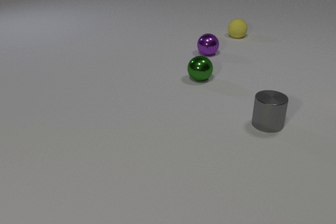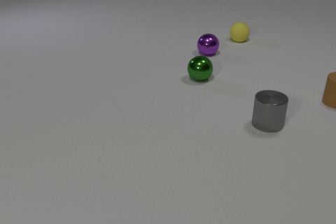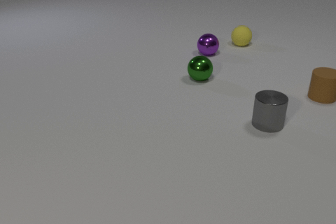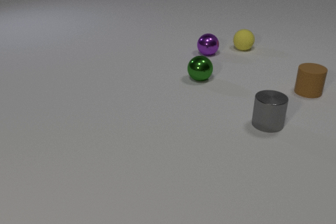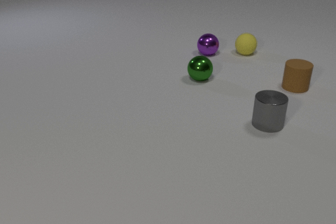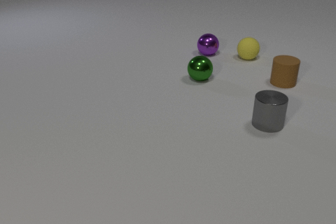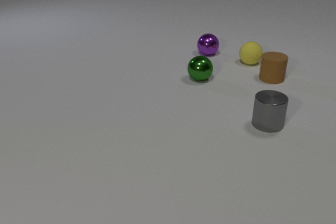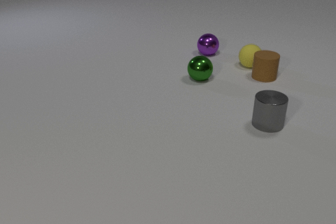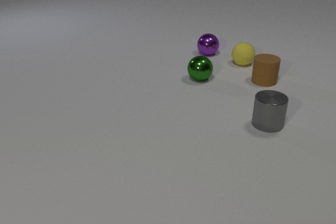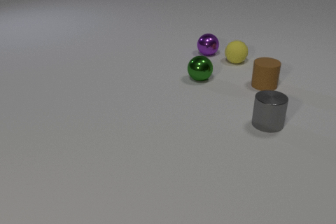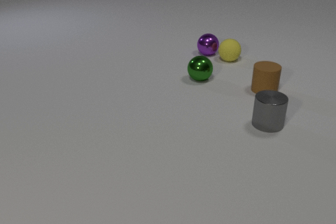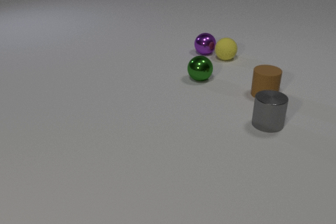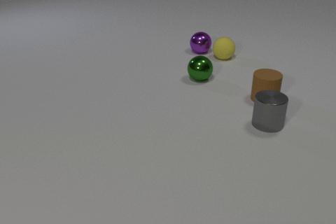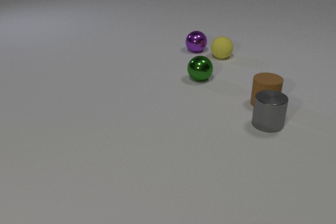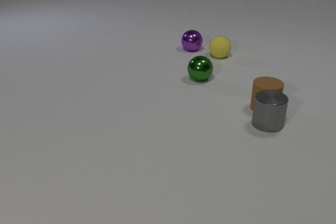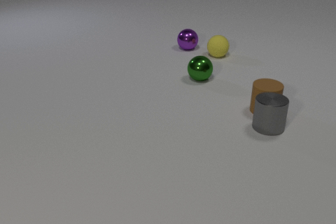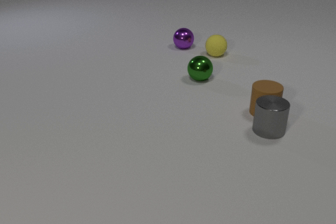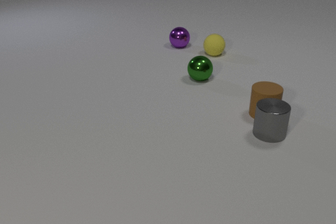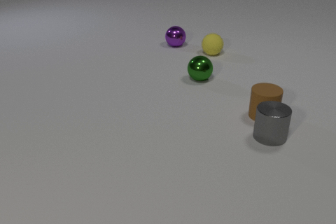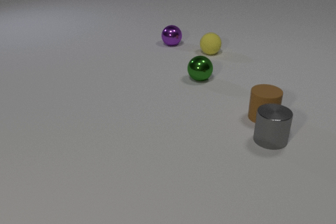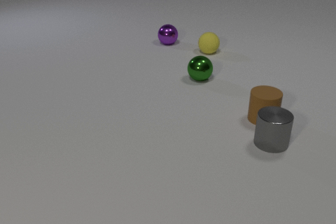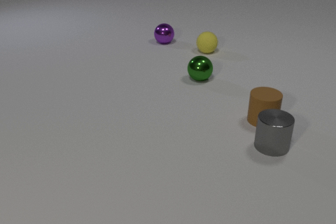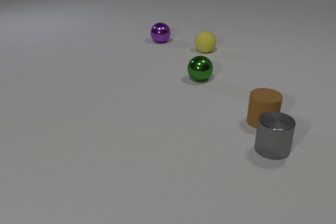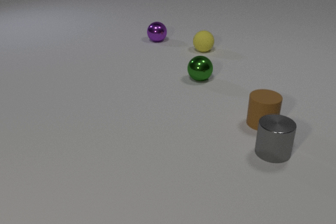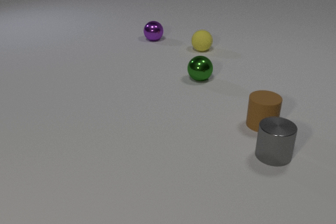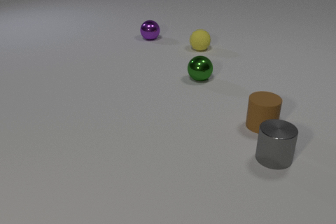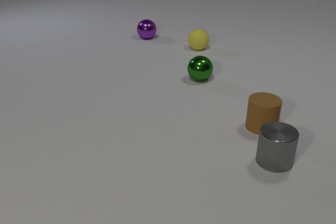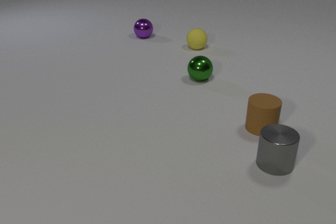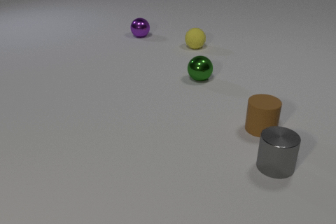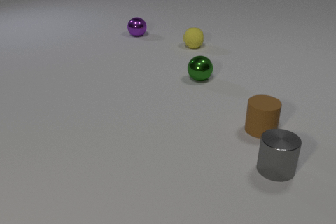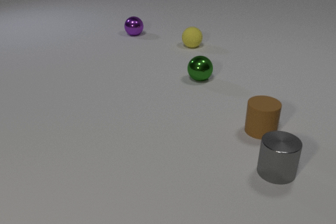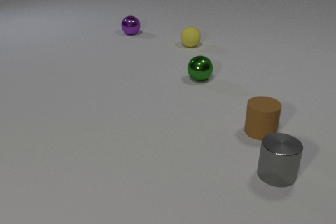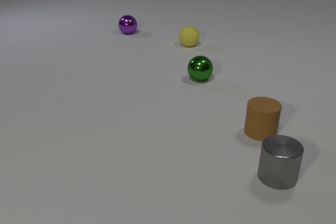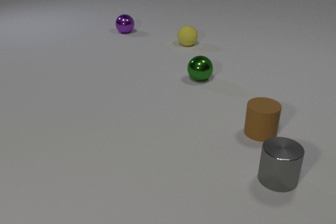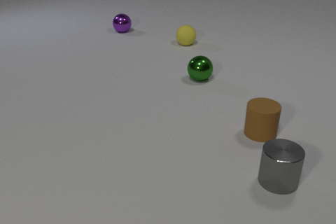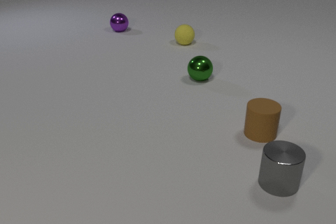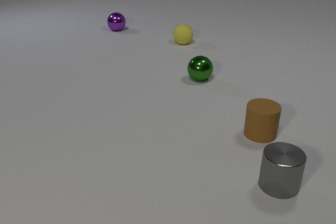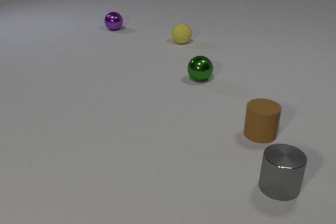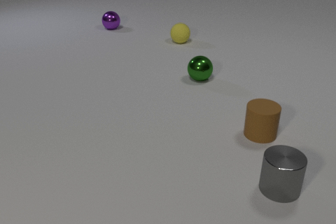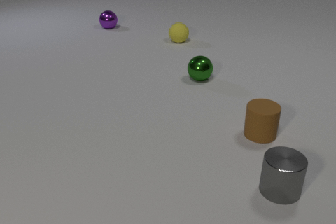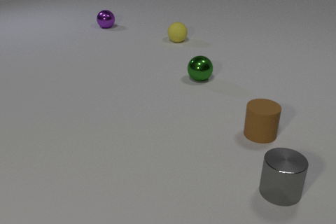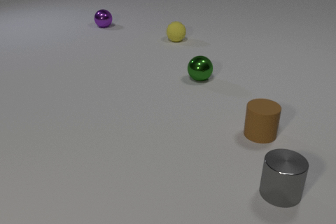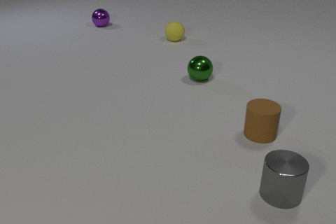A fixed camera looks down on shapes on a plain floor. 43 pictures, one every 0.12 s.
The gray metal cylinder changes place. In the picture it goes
toward the camera.
The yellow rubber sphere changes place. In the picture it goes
to the left.
0.00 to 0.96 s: The yellow rubber sphere rolls toward the camera. The brown rubber cylinder comes in at the right edge, slides to the left. The yellow rubber sphere and the brown rubber cylinder collide.
0.96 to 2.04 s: The yellow rubber sphere rolls to the left and away from the camera. The brown rubber cylinder slides toward the camera. The gray metal cylinder slides toward the camera. The purple metal sphere rolls to the left and away from the camera. The yellow rubber sphere and the purple metal sphere collide. The brown rubber cylinder and the gray metal cylinder collide.
2.04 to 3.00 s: The yellow rubber sphere rolls to the left and away from the camera. The brown rubber cylinder slides toward the camera. The gray metal cylinder slides toward the camera. The purple metal sphere rolls to the left and away from the camera.
3.00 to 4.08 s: The yellow rubber sphere rolls to the left and away from the camera. The brown rubber cylinder slides toward the camera. The gray metal cylinder slides toward the camera. The purple metal sphere rolls to the left and away from the camera.
4.08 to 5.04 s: The yellow rubber sphere rolls away from the camera and to the left. The gray metal cylinder slides toward the camera. The purple metal sphere rolls away from the camera and to the left.
What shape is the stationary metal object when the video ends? sphere.
Are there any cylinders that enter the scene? yes.
What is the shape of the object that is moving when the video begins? sphere.
